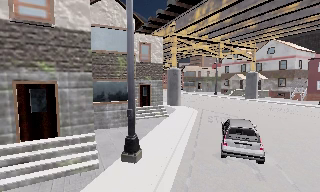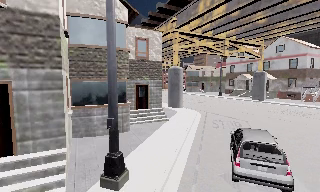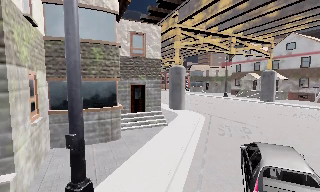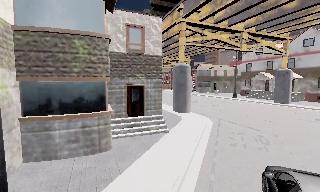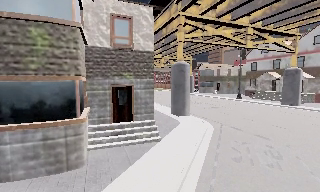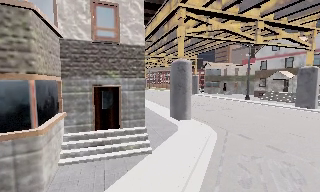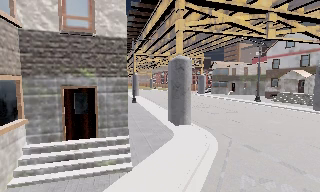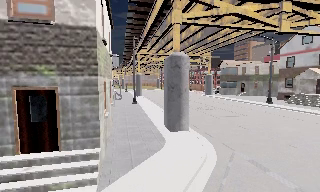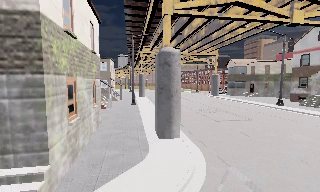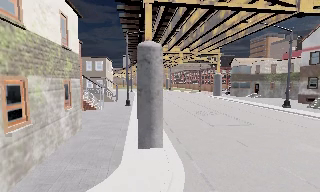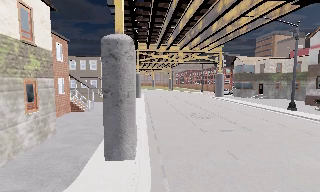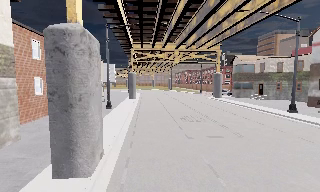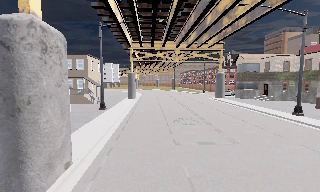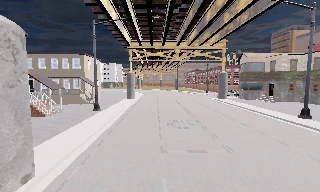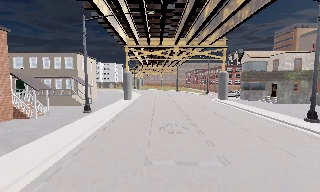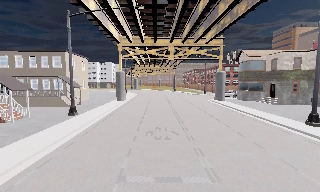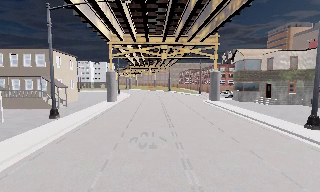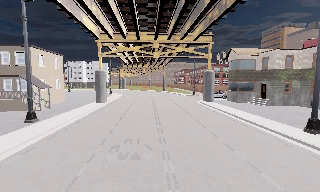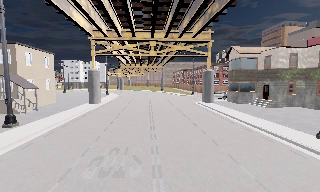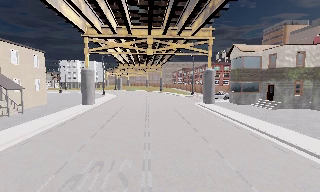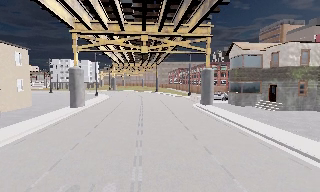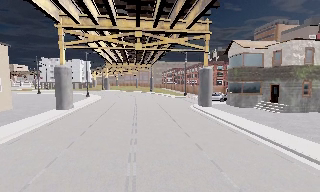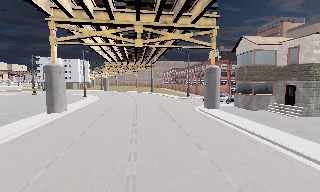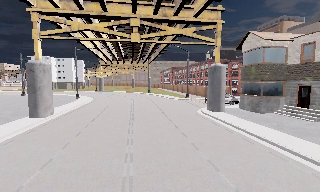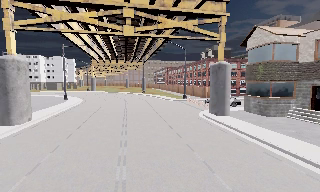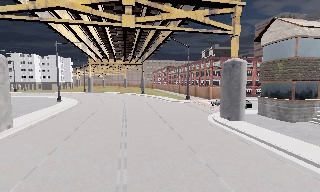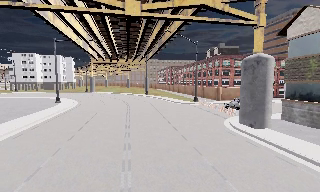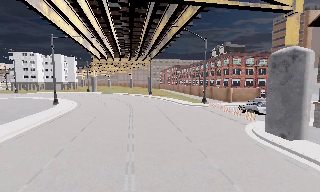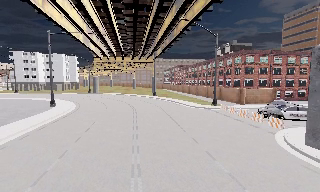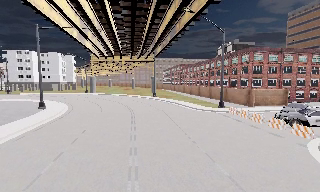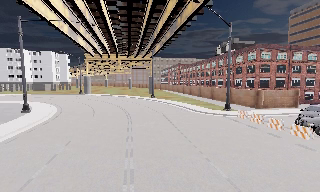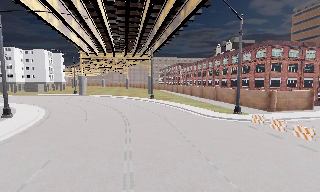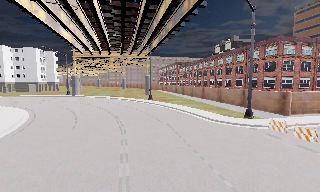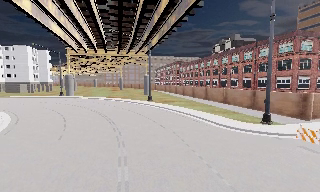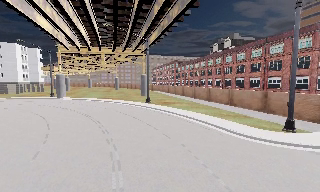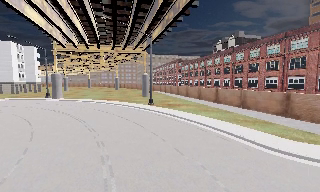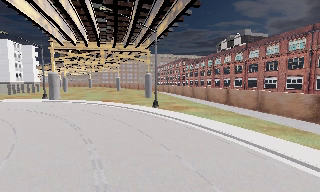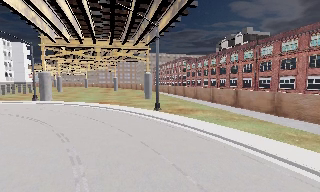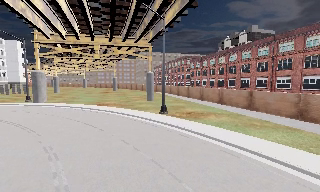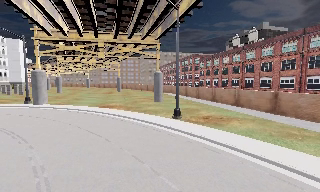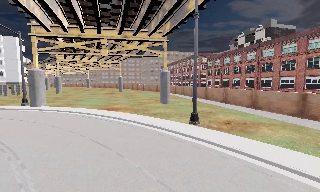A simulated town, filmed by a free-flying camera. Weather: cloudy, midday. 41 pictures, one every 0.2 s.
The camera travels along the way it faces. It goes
forward.
0.0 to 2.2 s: The camera pans to its left, which is counterclockwise from overhead, by about 25 degrees. It travels forward and to its right, about 20 m, so what stands in front looms larger.
2.2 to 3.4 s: The camera travels forward and to its right, about 8 m, so what stands in front looms larger.
3.4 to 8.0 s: The camera pans to its right, which is clockwise from overhead, by about 10 degrees. It travels forward, about 50 m, so what stands in front looms larger.
The film runs forward here.
